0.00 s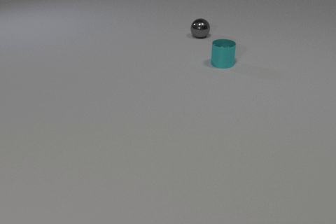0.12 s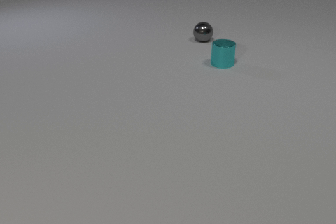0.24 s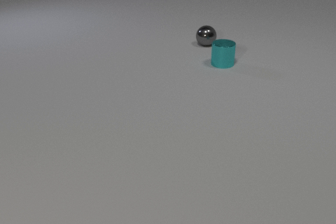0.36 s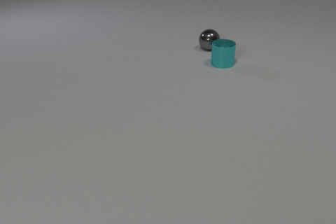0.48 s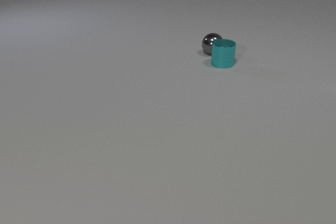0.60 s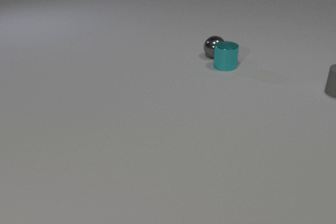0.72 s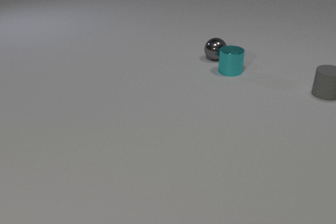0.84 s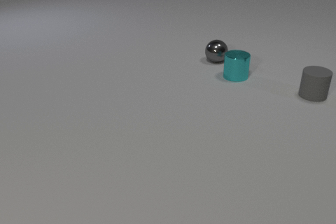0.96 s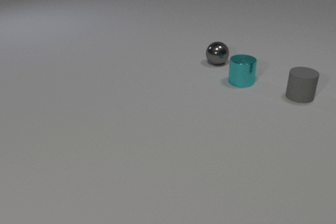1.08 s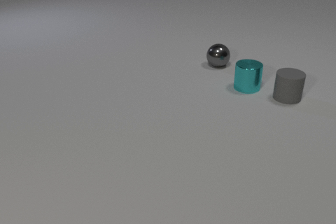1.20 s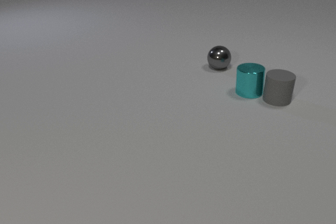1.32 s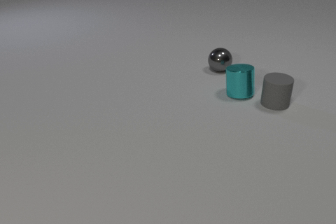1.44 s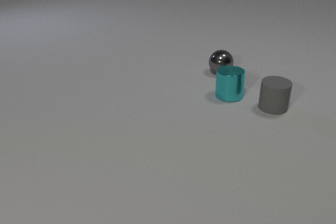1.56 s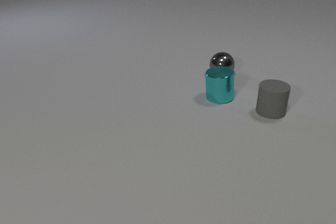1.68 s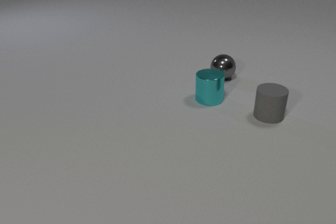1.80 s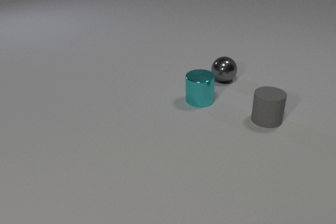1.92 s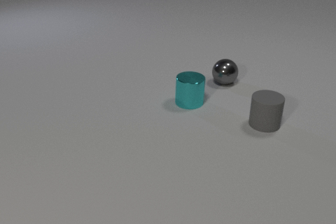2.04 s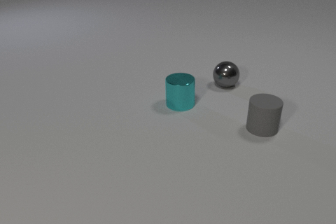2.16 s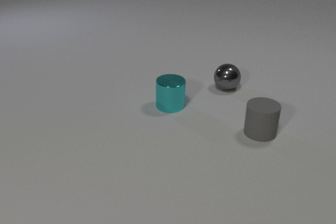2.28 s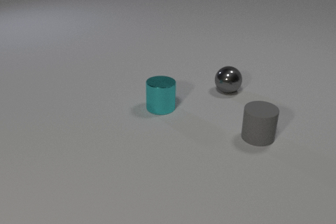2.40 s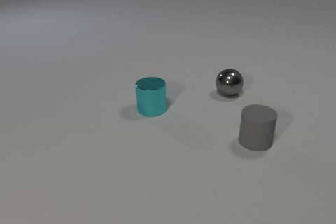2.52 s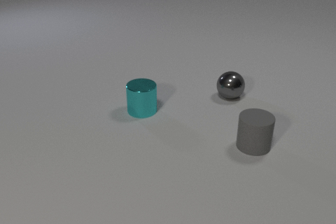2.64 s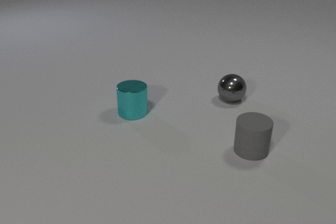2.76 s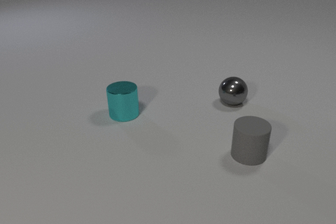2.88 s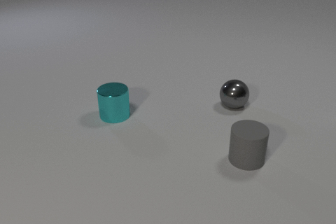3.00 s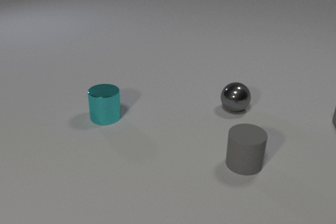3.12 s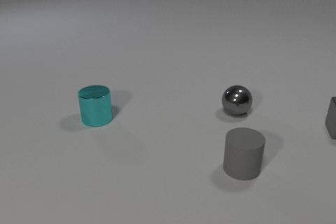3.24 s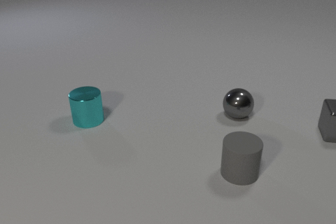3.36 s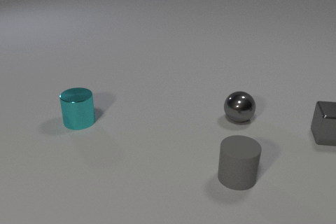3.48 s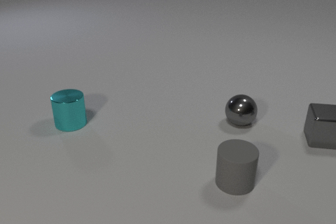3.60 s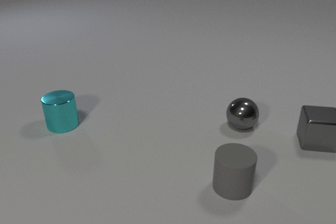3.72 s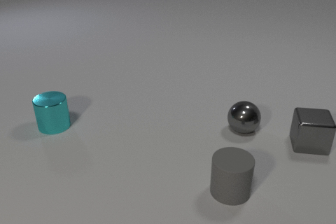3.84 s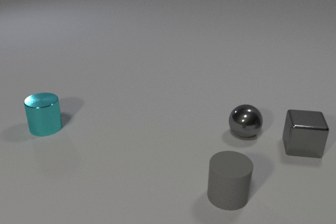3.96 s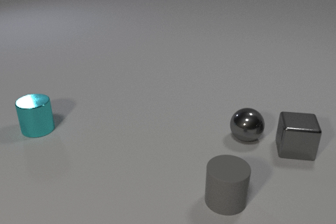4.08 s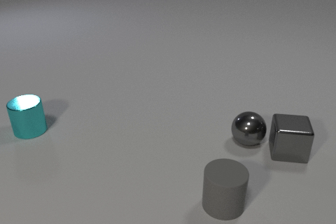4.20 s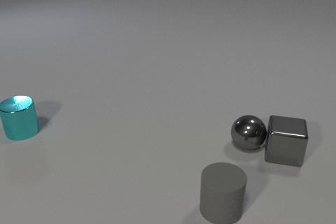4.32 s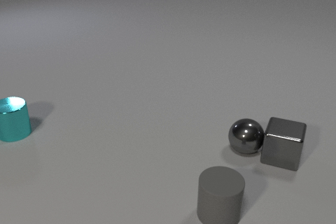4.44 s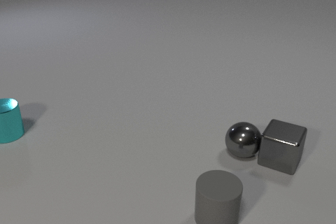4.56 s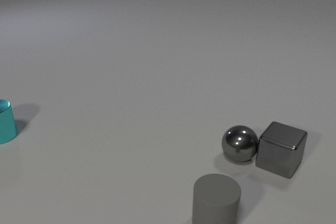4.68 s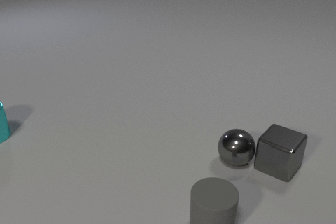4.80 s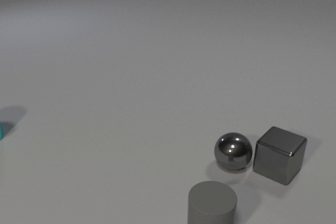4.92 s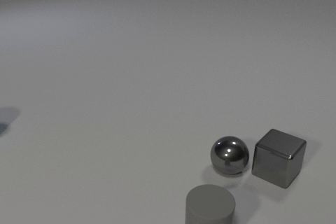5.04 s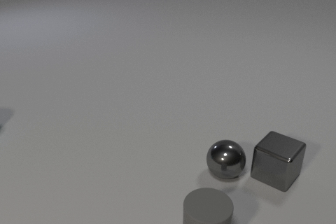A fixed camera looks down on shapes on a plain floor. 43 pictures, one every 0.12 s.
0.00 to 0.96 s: The gray metal sphere rolls toward the camera. The cyan metal cylinder slides toward the camera and to the right. The gray rubber cylinder comes in at the right edge, slides to the left and toward the camera. The gray metal sphere and the cyan metal cylinder collide.
0.96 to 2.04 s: The gray metal sphere rolls toward the camera. The cyan metal cylinder slides to the left and toward the camera. The gray rubber cylinder slides toward the camera and to the left. The cyan metal cylinder and the gray rubber cylinder collide.
2.04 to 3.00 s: The gray metal sphere rolls toward the camera. The cyan metal cylinder slides to the left. The gray metal cube comes in at the right edge. The gray rubber cylinder slides toward the camera.
3.00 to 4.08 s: The gray metal sphere rolls toward the camera. The cyan metal cylinder slides to the left. The gray metal cube slides toward the camera and to the left. The gray rubber cylinder slides toward the camera.
4.08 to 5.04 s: The gray metal sphere rolls toward the camera. The cyan metal cylinder slides to the left, leaves at the left edge. The gray metal cube slides toward the camera, spins so that its near face slides to the left, clockwise seen from above. The gray rubber cylinder slides toward the camera. The gray metal sphere and the gray metal cube collide.
Are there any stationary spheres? no.
What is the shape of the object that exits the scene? cylinder.
What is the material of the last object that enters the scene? metal.
